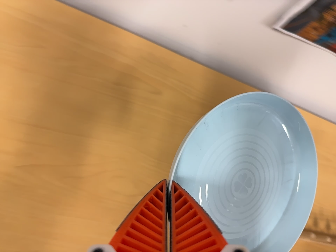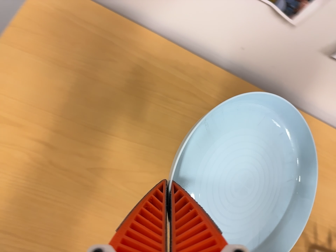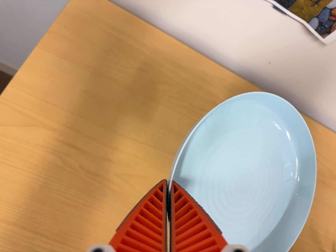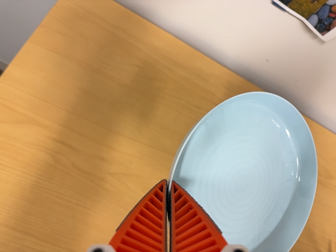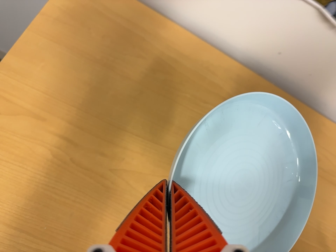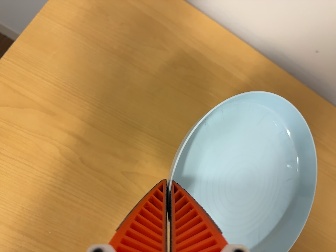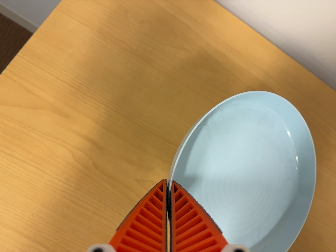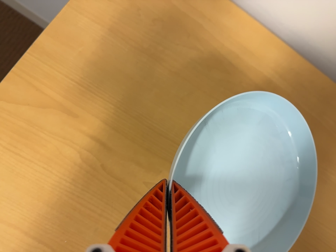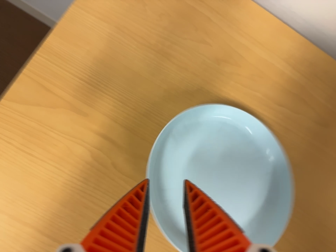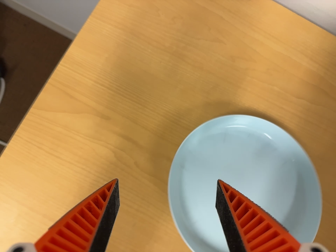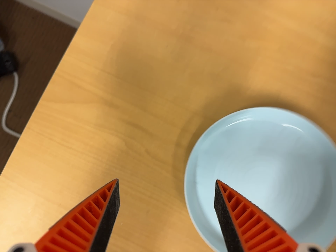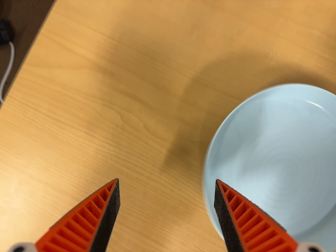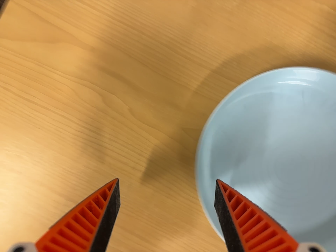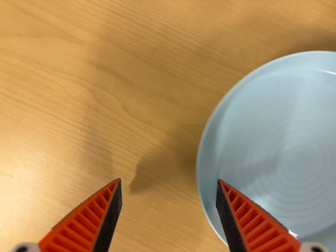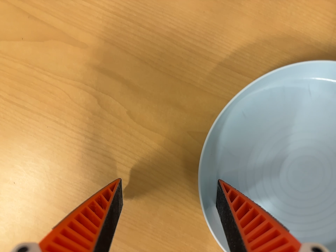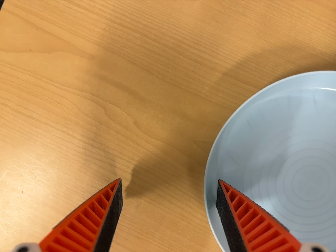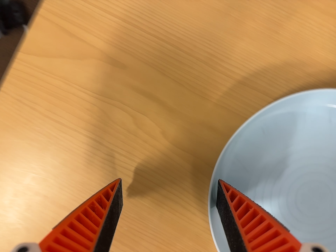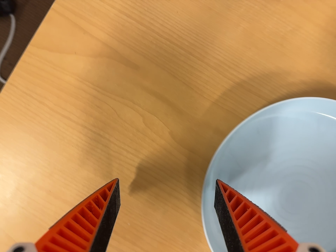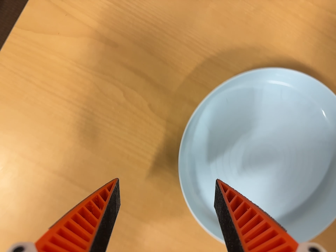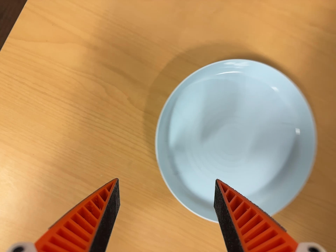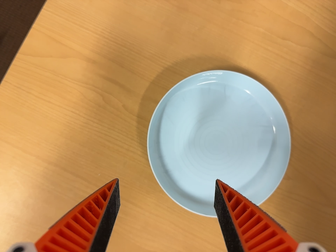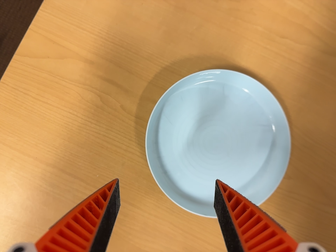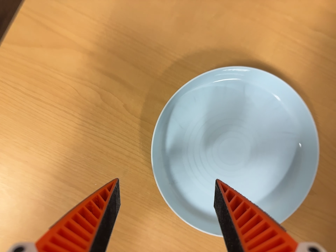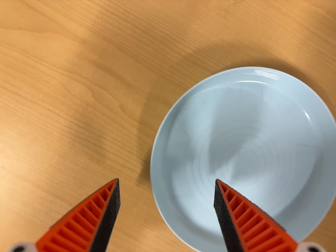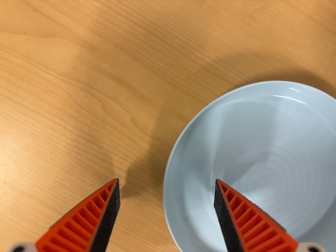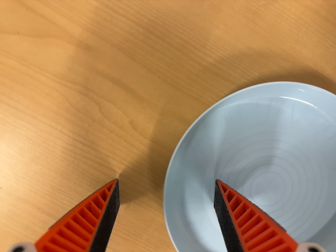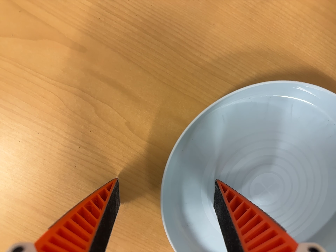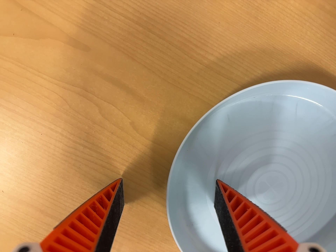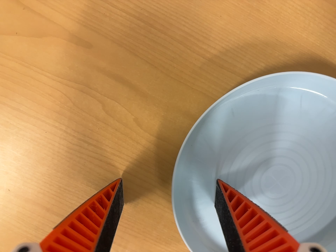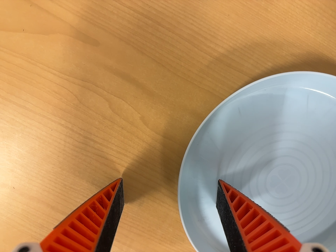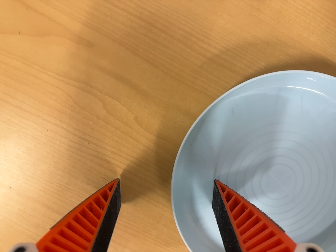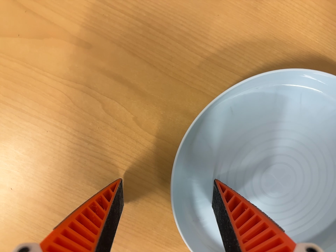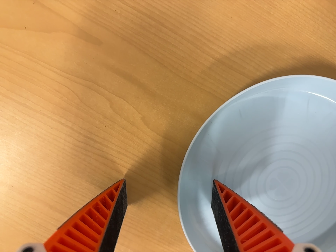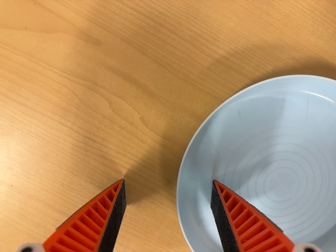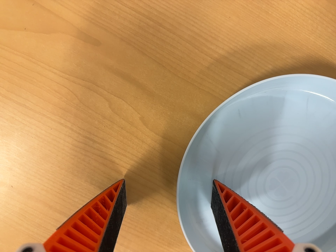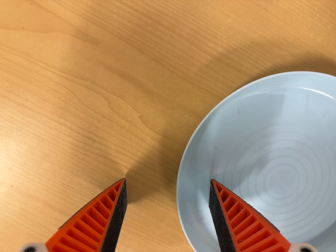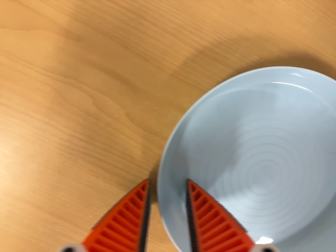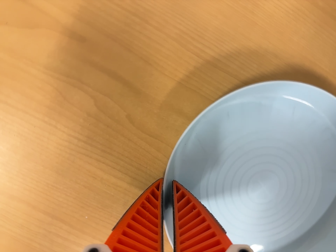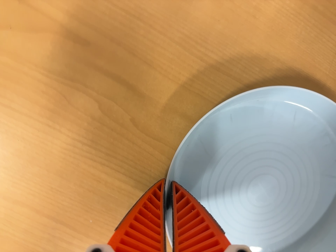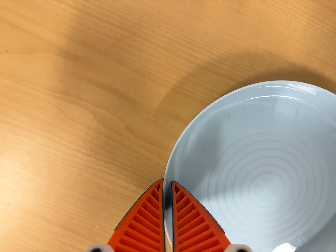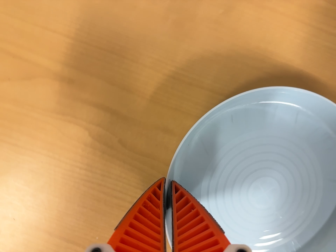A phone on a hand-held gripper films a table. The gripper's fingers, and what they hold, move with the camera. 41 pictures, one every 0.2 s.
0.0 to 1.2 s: The camera swings to its left by about 15 degrees, and the scene slides to the right. It travels to its left, toward the top of its view and forward, about 14 cm, so close, fixed things drift to the right. It rolls about its line of sight by about 15 degrees, and the scene rotates clockwise.
1.2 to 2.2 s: The camera swings to its left by about 15 degrees, and the scene slides to the right. It travels forward, about 5 cm, so what stands in front looms larger. Its aim tips toward the bottom of its view by about 10 degrees, and the scene shifts upward.
2.2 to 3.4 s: The camera travels forward, about 6 cm, so what stands in front looms larger.
3.4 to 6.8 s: The camera shifts only a little, or ends up much as it began.
6.8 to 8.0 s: The camera rolls about its line of sight by about 10 degrees, and the scene rotates counterclockwise.
The film runs forward here.
